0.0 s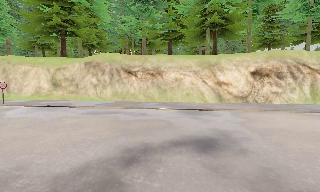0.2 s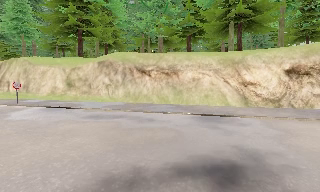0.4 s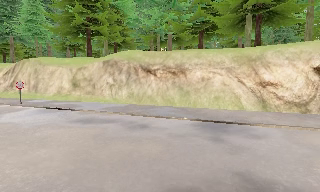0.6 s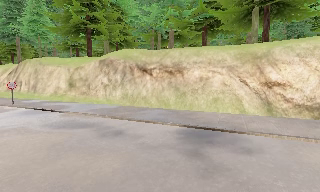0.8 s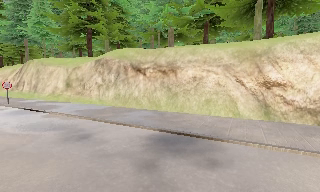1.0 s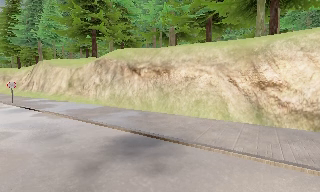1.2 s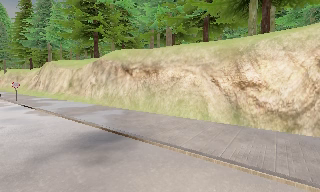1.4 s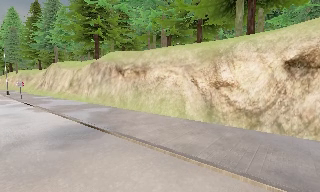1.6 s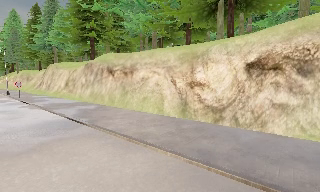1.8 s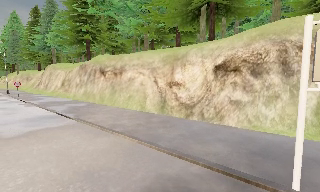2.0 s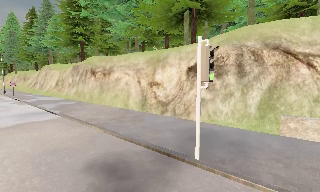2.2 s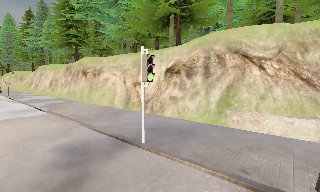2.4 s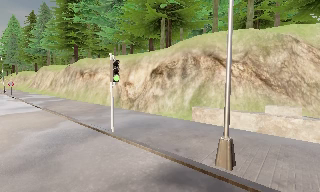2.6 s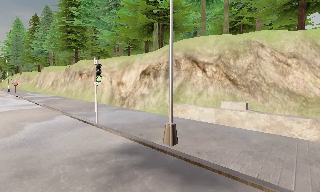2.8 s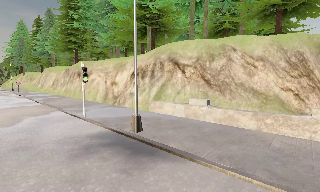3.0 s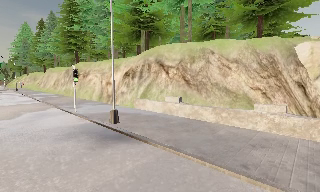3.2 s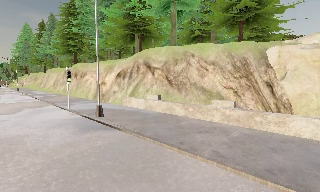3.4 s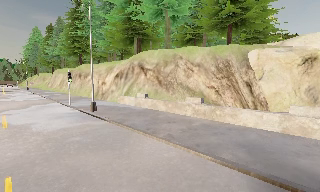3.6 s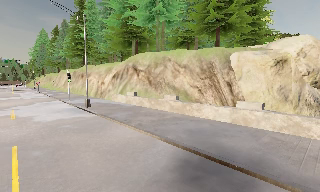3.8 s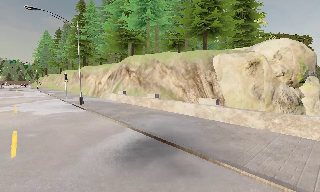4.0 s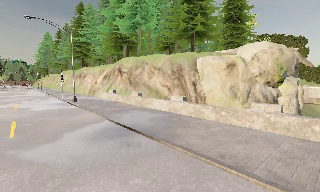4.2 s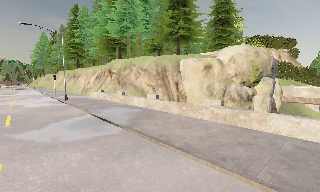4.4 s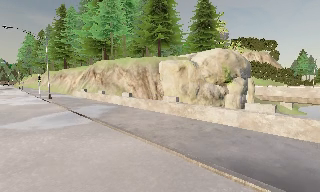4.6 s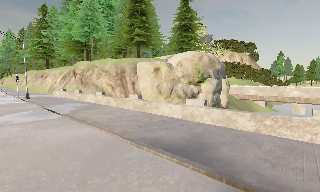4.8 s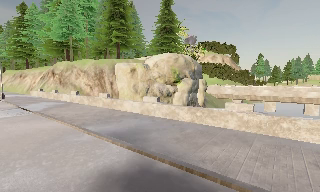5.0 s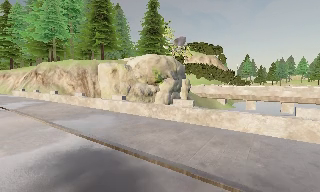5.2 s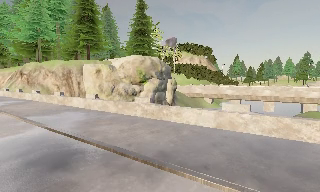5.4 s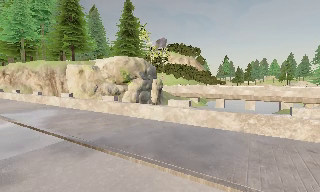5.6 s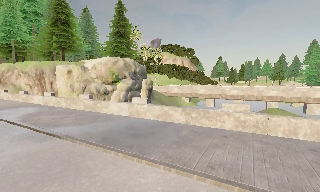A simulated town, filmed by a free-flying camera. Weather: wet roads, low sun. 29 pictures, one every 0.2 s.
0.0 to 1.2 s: The camera pans to its left, which is counterclockwise from overhead, by about 30 degrees. It travels to its right and forward, about 10 m.
1.2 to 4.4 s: The camera travels to its right and backward, about 35 m, so close, fixed things drift to the left.
4.4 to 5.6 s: The camera pans to its right, which is clockwise from overhead, by about 15 degrees. It travels to its right and backward, about 14 m, so close, fixed things drift to the left.
The film runs backward here.
